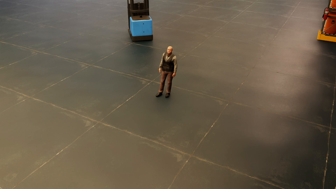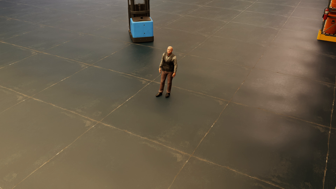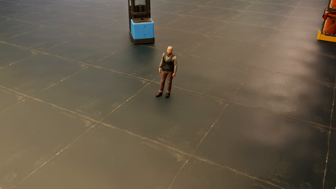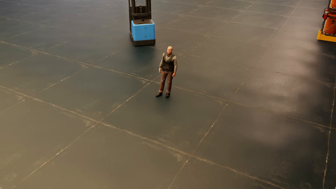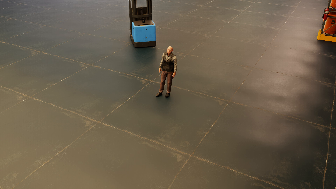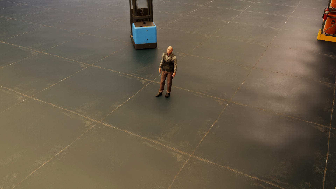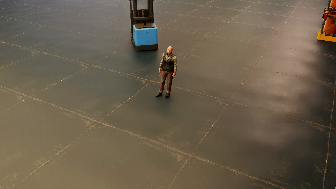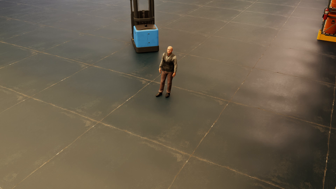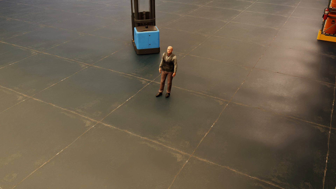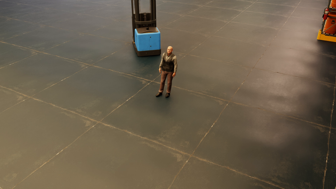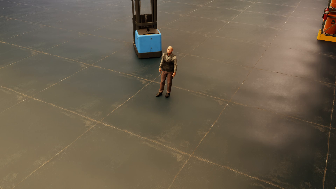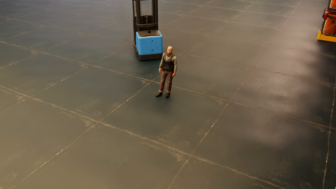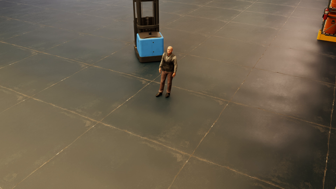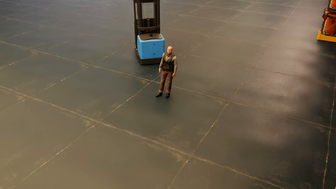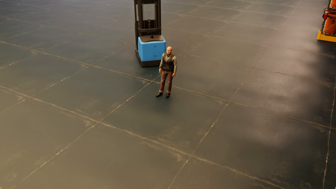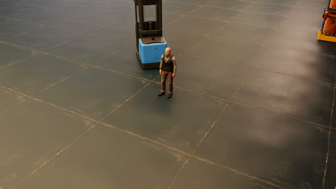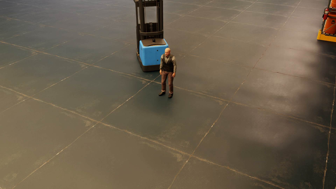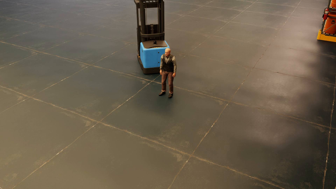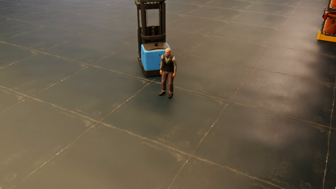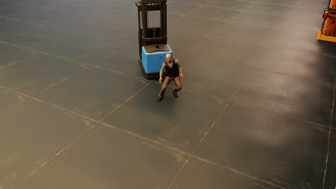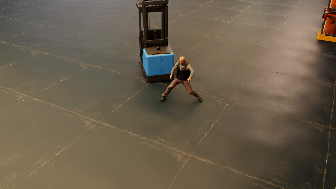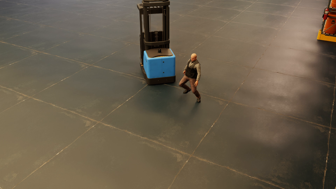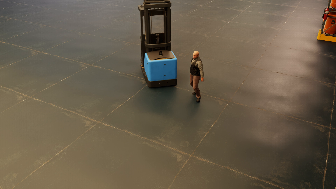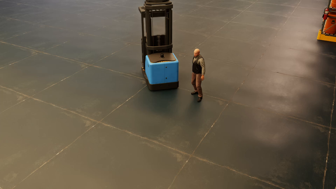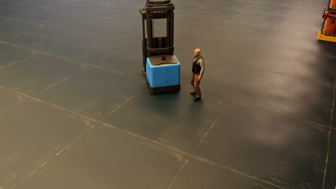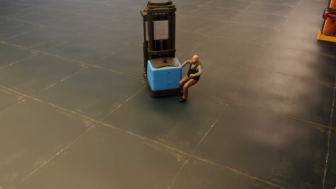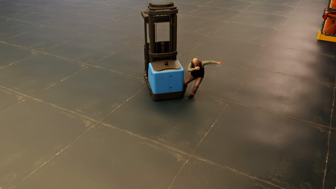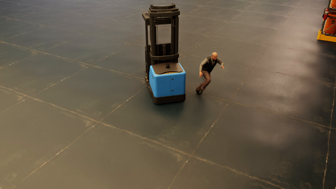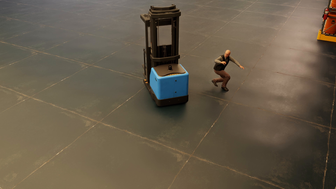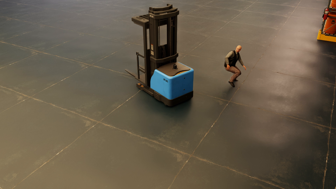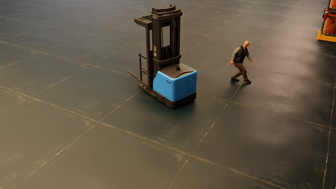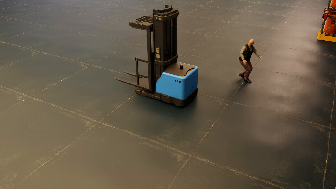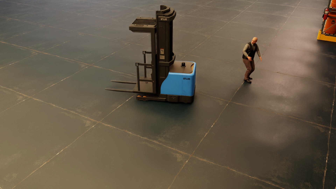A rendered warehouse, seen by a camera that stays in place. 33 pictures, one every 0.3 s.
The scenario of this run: Near miss between a forklift and a person.
